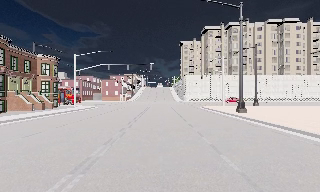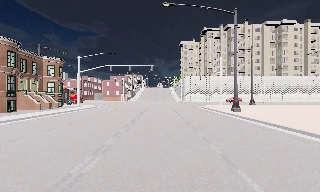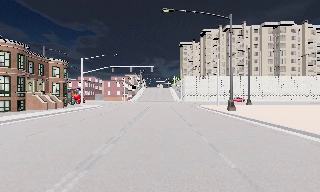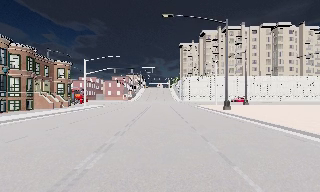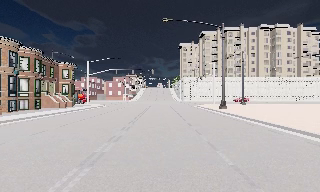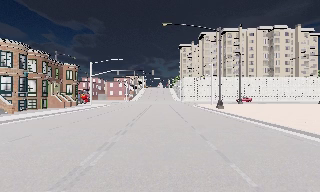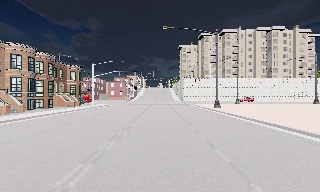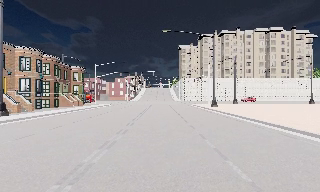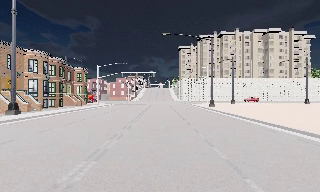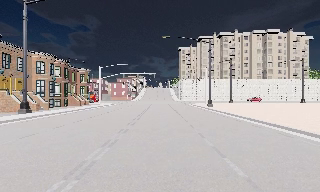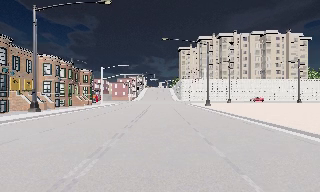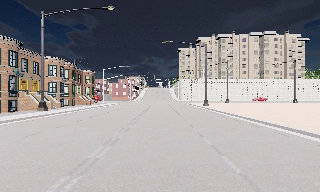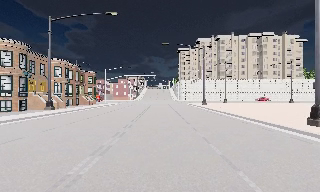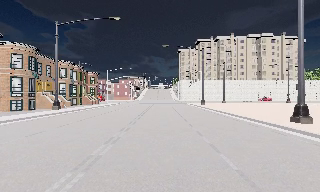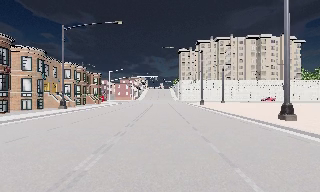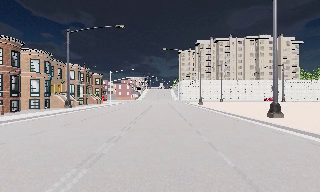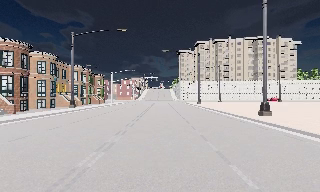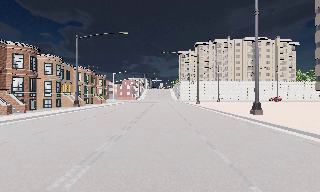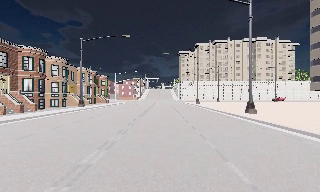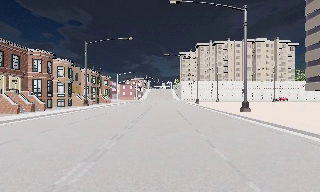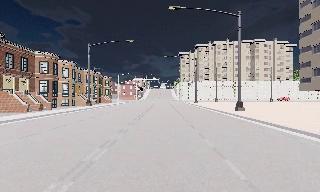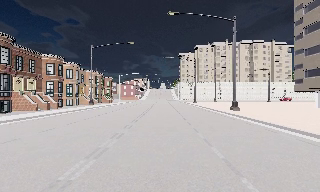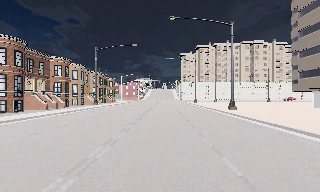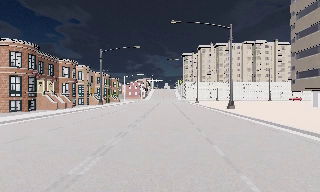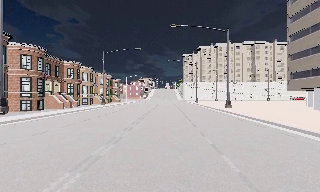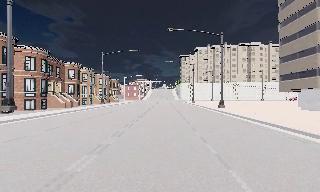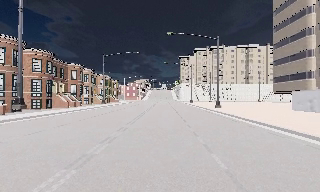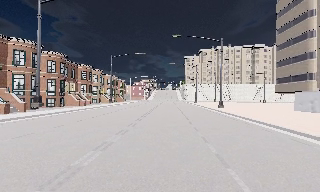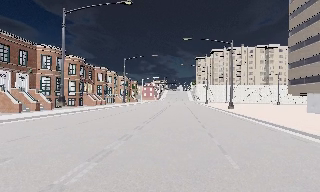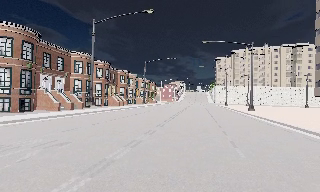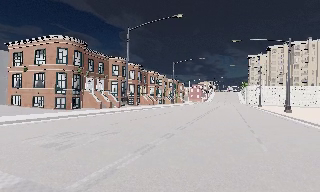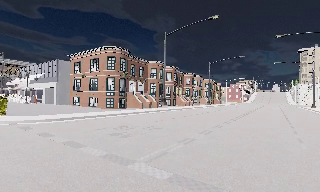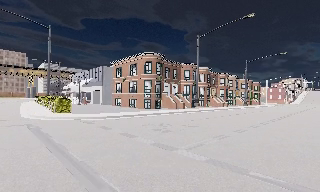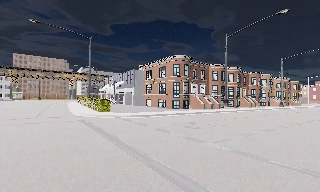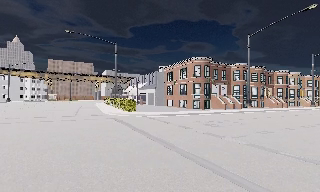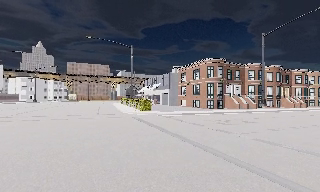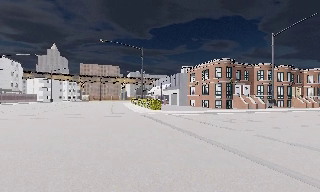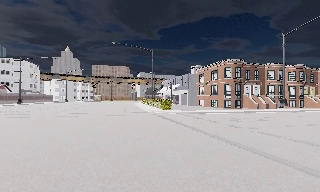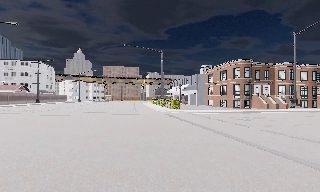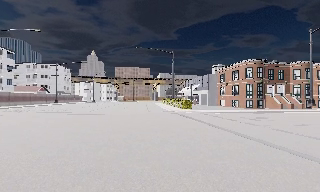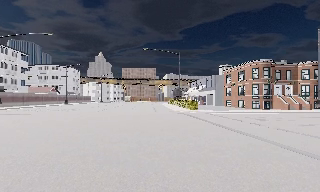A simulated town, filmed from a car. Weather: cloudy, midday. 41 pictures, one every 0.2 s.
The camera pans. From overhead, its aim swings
counterclockwise.
The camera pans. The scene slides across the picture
to the right.
0.0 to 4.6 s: The camera travels backward, about 25 m, so what stands in front gets smaller.
4.6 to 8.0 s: The scene slides to the right, as the camera pans about 80 degrees to its left. It travels backward, about 17 m.
The film runs backward here.
